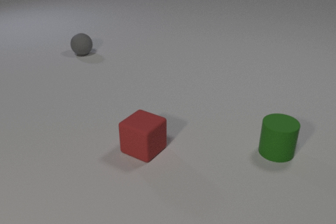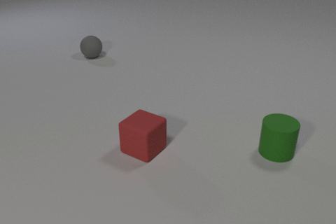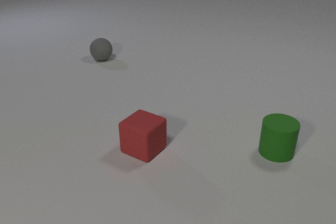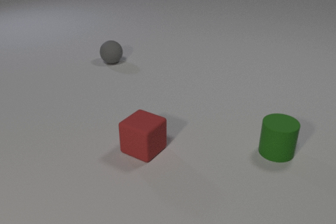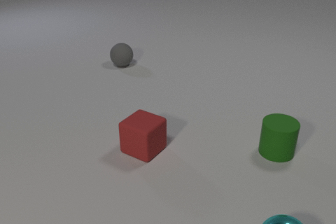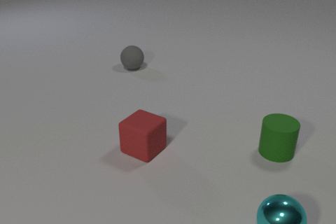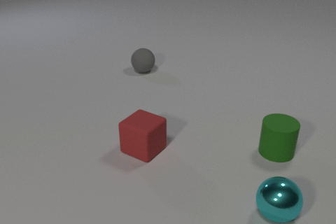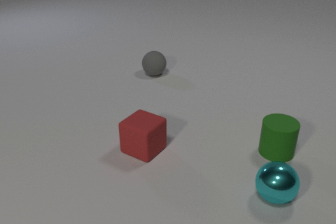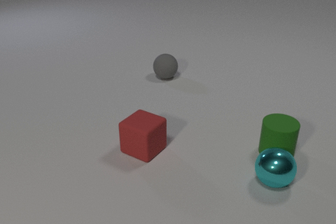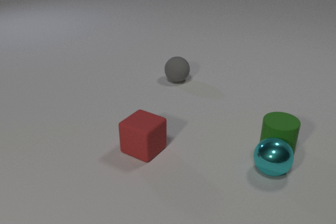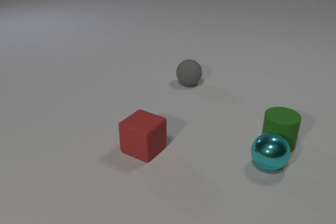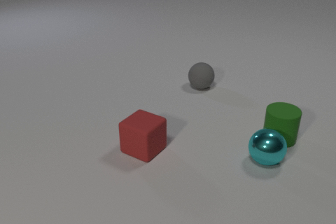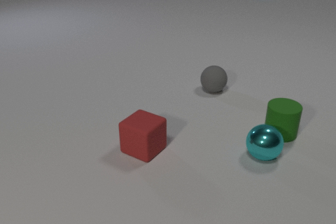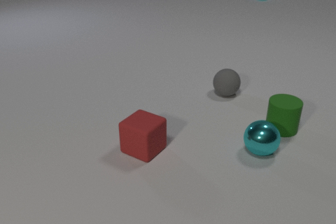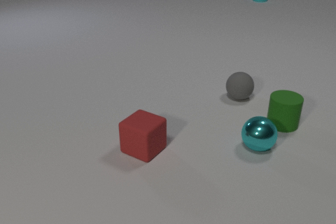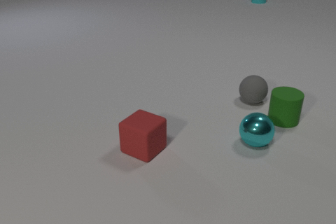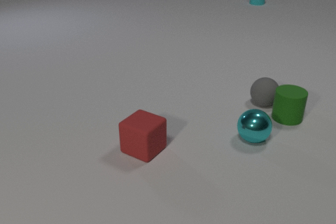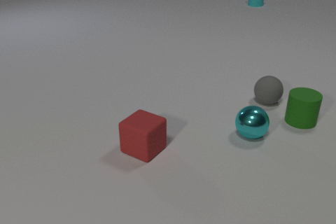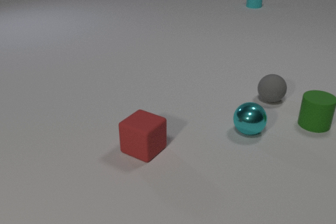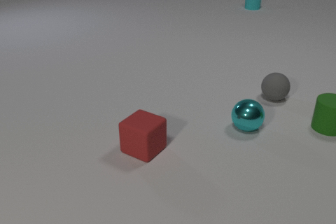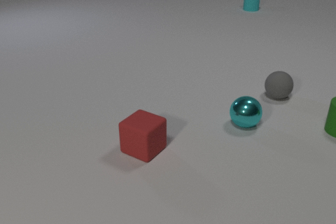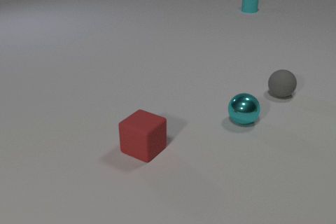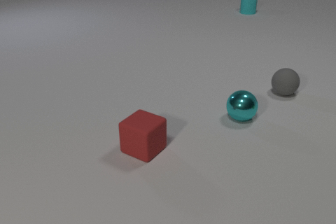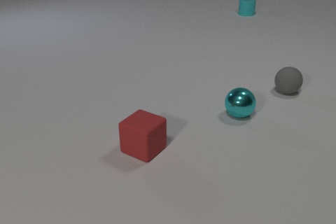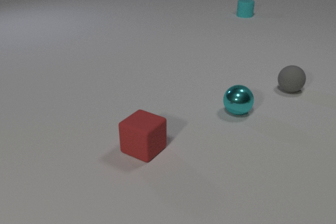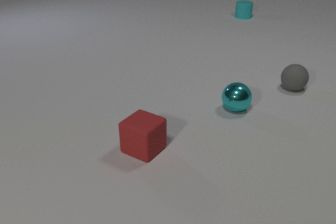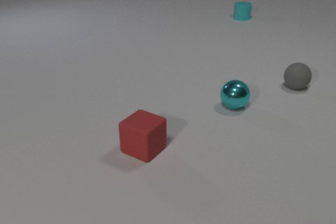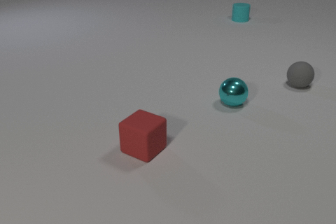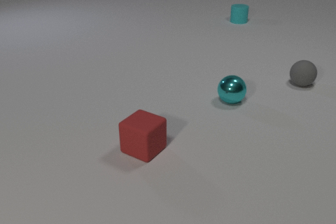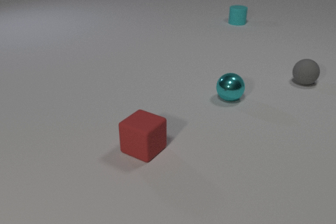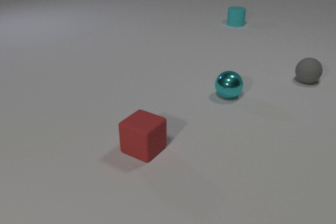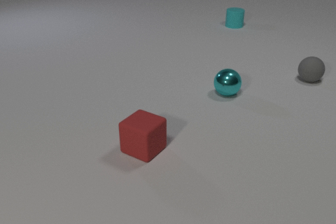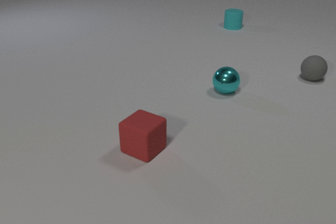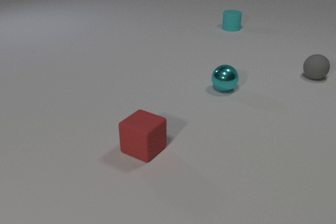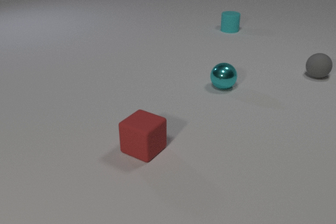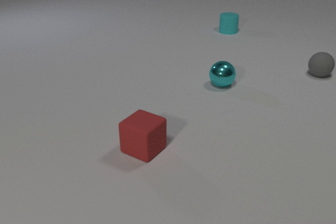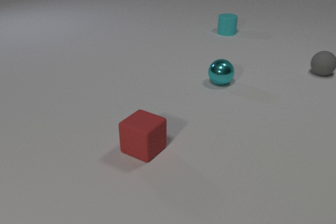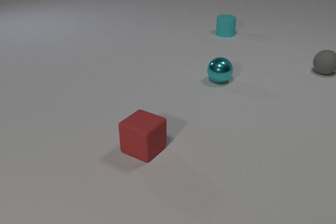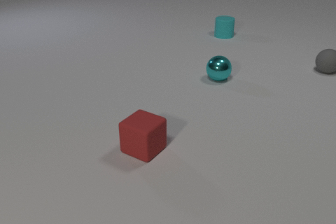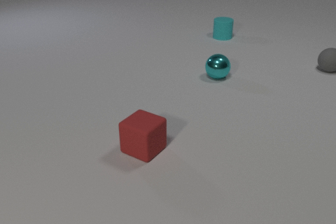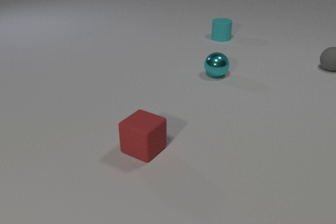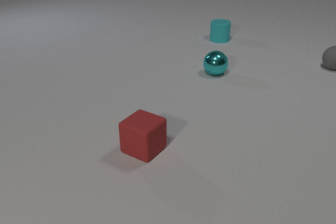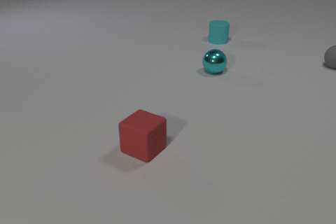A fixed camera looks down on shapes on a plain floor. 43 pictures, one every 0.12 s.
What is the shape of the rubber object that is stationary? cube.
How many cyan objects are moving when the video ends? 2.
What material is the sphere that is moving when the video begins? rubber.
0.00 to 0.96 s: The cyan metal sphere comes in at the bottom edge, rolls away from the camera. The gray rubber sphere rolls to the right and toward the camera.
0.96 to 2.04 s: The cyan metal sphere rolls away from the camera. The green rubber cylinder slides away from the camera. The cyan rubber cylinder comes in at the top edge, slides toward the camera. The gray rubber sphere rolls to the right and toward the camera. The cyan metal sphere and the green rubber cylinder collide. The green rubber cylinder and the gray rubber sphere collide.
2.04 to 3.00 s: The cyan metal sphere rolls away from the camera. The green rubber cylinder slides to the right, leaves at the right edge. The cyan rubber cylinder slides toward the camera. The gray rubber sphere rolls away from the camera and to the right.
3.00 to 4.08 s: The cyan metal sphere rolls away from the camera. The cyan rubber cylinder slides toward the camera. The gray rubber sphere rolls away from the camera and to the right.
4.08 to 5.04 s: The cyan metal sphere rolls away from the camera. The cyan rubber cylinder slides toward the camera. The gray rubber sphere rolls away from the camera and to the right.
